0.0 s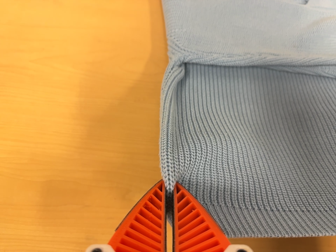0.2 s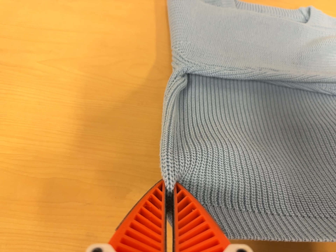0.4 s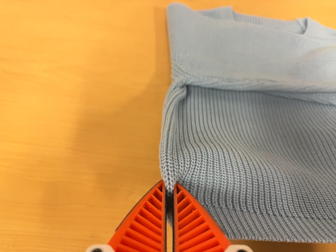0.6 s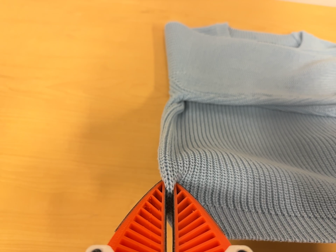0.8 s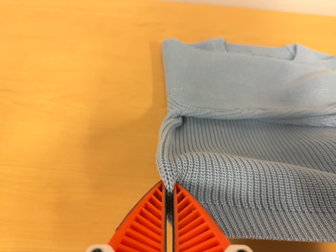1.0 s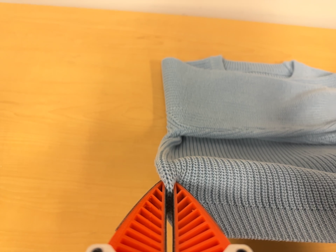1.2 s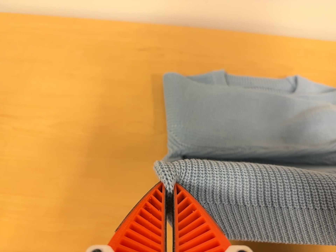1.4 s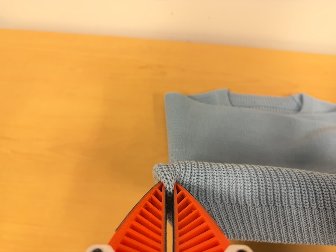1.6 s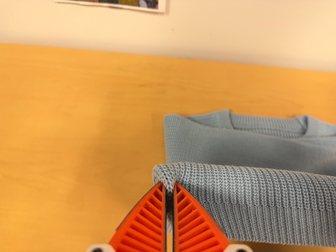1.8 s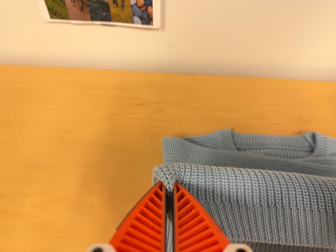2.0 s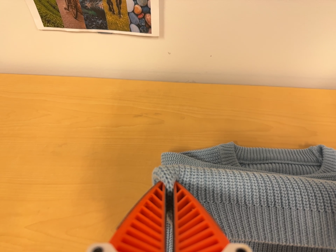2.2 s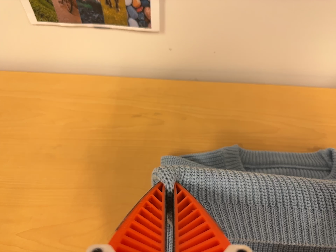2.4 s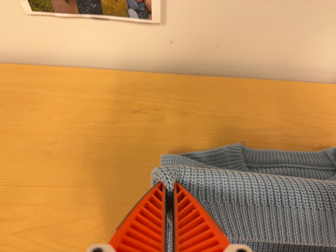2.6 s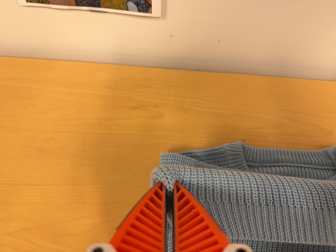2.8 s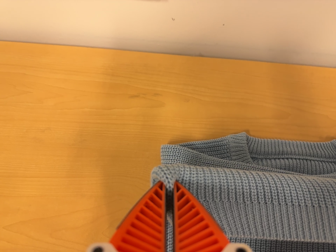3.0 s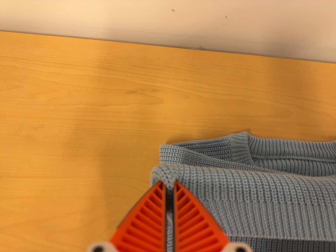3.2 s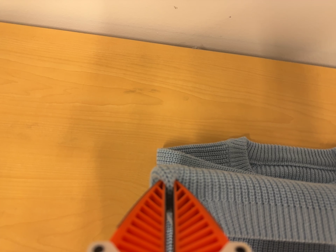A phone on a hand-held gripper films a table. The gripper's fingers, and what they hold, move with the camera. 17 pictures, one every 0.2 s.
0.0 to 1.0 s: The camera travels backward, about 7 cm, so what stands in front gets smaller.
1.0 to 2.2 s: The camera travels toward the top of its view and forward, about 20 cm, so close, fixed things drift downward.
2.2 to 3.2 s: The camera travels forward and toward the top of its view, about 9 cm, so what stands in front looms larger. Its aim tips toward the bottom of its view by about 15 degrees.
The film runs forward here.
